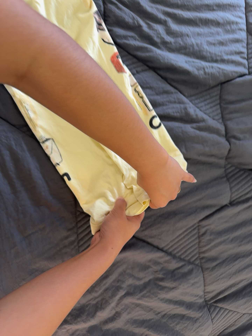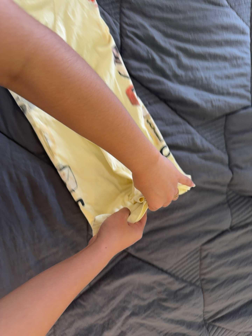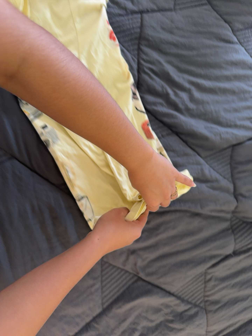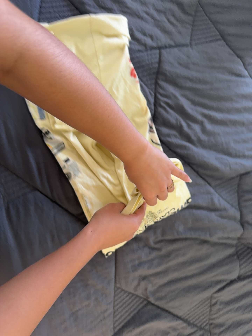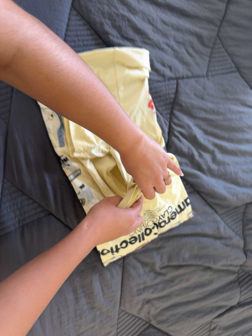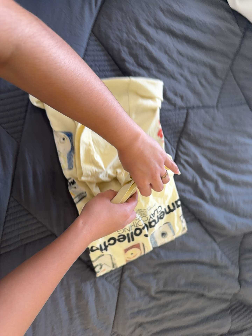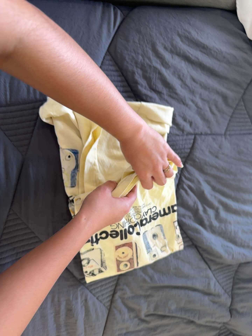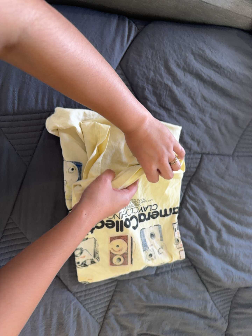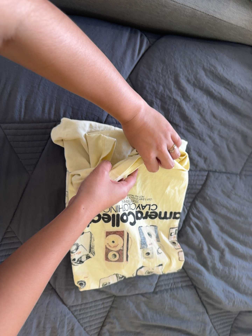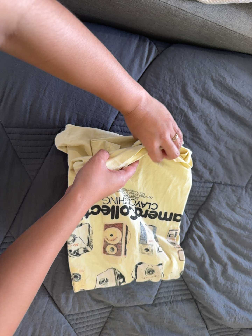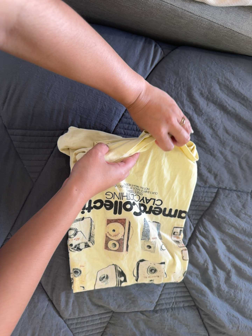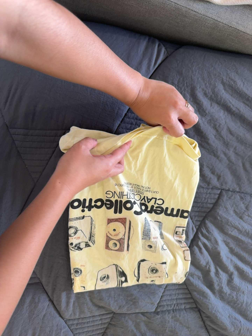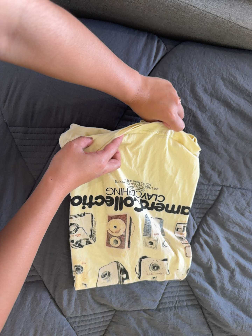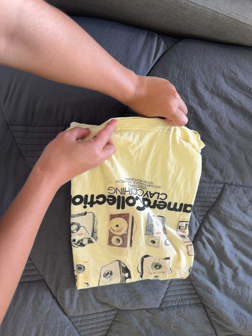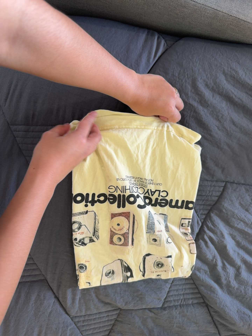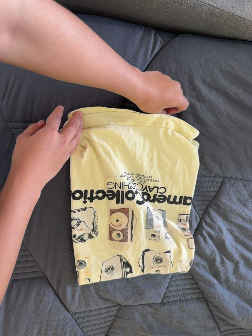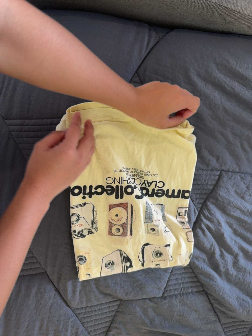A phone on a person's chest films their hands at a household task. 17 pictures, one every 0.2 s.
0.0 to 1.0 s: The camera travels toward the top of its view and to its left, about 34 cm, so close, fixed things drift downward. It rolls about its line of sight by about 15 degrees, and the scene rotates clockwise.
1.0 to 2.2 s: The camera travels toward the top of its view, about 10 cm, so close, fixed things drift downward. It rolls about its line of sight by about 15 degrees, and the scene rotates clockwise.
2.2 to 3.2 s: The camera shifts only a little, or ends up much as it began.
The film runs forward here.
